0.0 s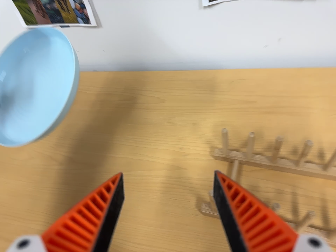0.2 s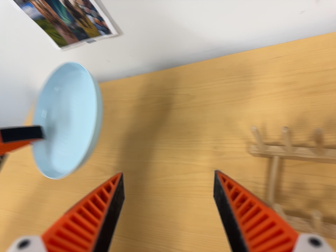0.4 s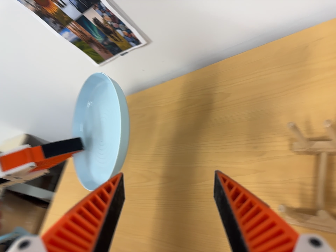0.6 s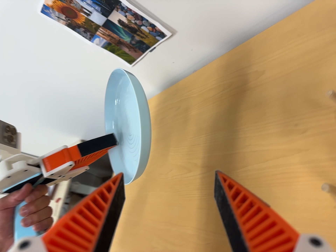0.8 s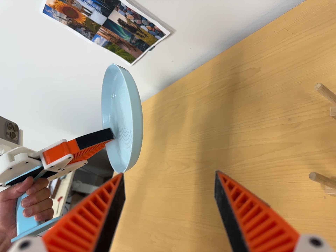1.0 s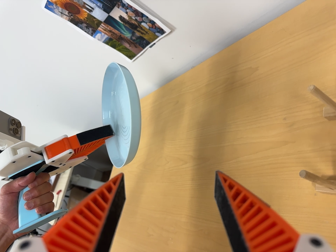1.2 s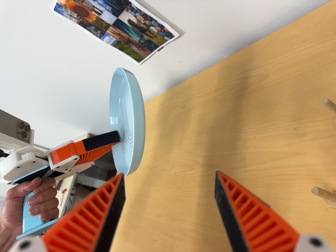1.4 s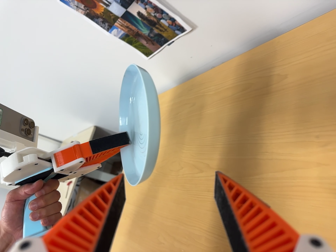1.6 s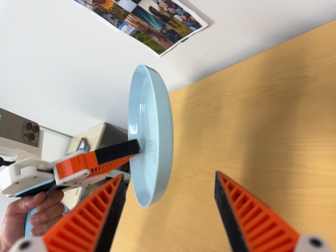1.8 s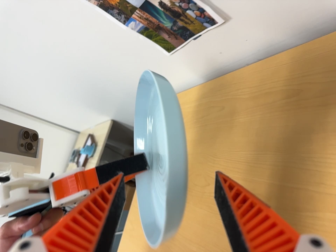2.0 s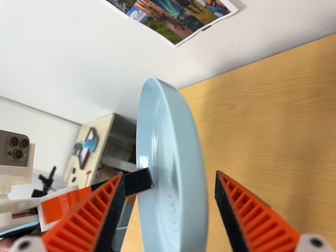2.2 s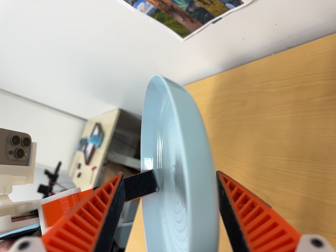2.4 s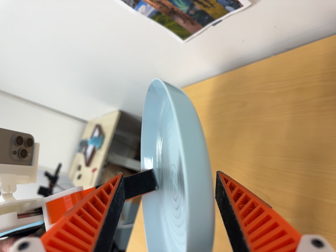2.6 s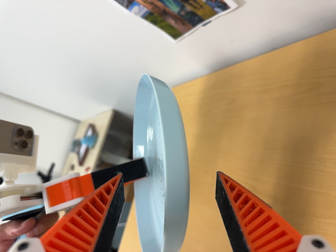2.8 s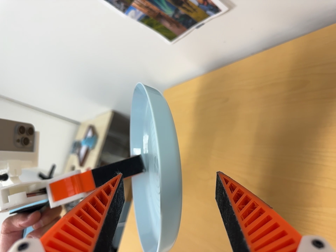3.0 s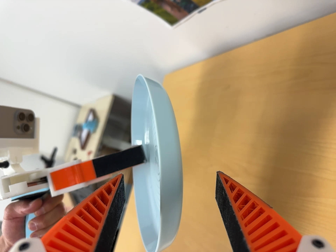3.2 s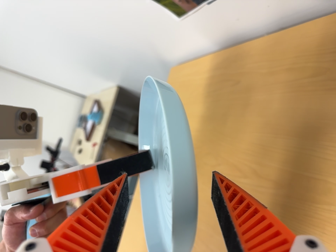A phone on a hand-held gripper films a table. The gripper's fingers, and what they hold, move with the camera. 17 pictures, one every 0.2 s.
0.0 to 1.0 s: The camera pans to its left by about 35 degrees. It travels to its right, about 14 cm. It rolls about its line of sight by about 20 degrees, and the scene rotates counterclockwise.
1.0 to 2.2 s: The camera travels forward and toward the top of its view, about 22 cm, so what stands in front looms larger. Its aim tips toward the bottom of its view by about 10 degrees.
2.2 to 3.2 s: The camera shifts only a little, or ends up much as it began.
The film runs forward here.
